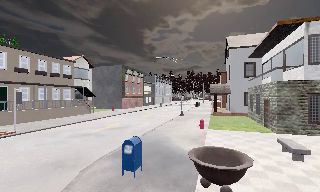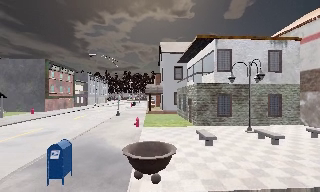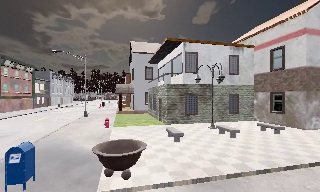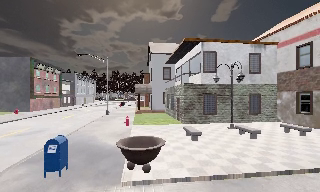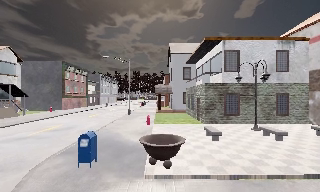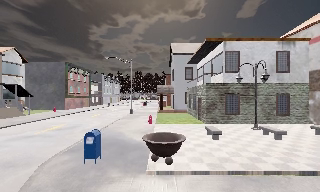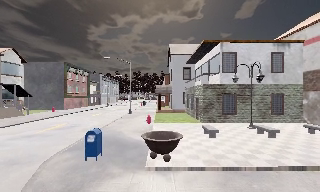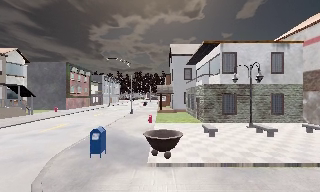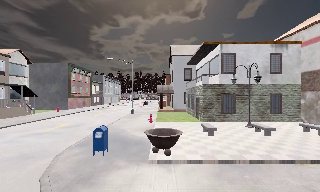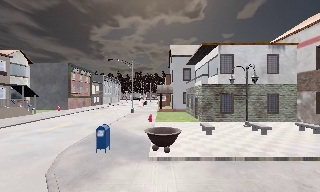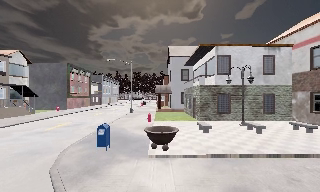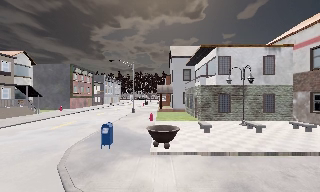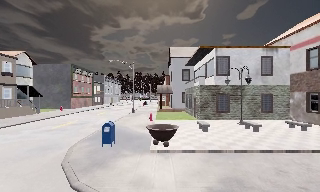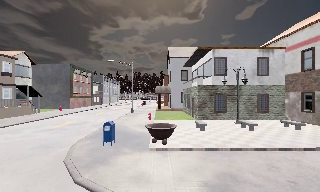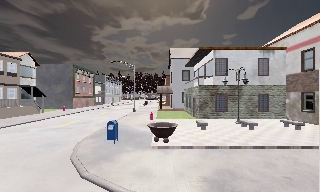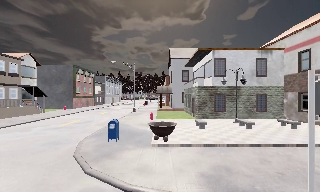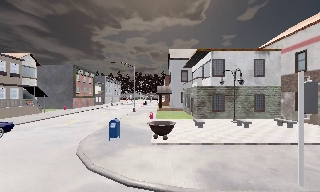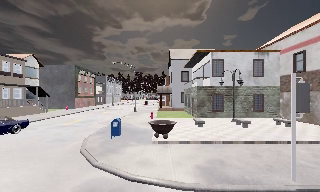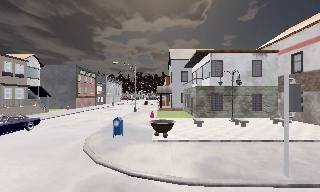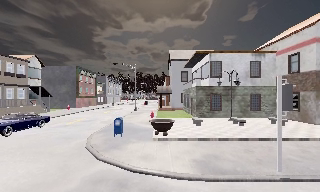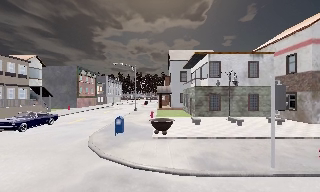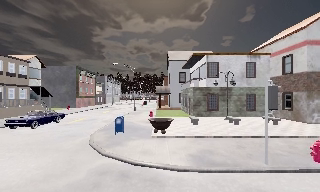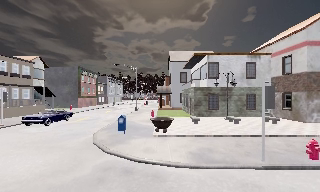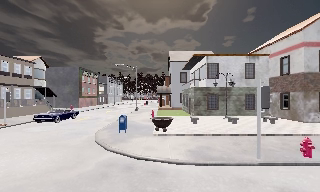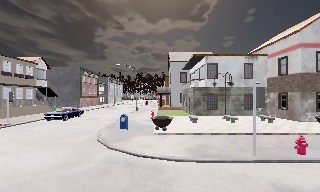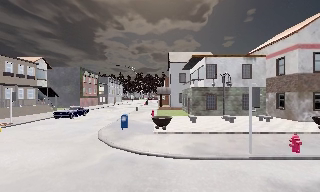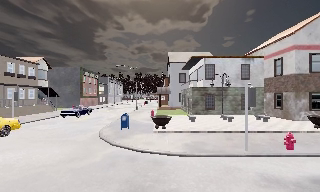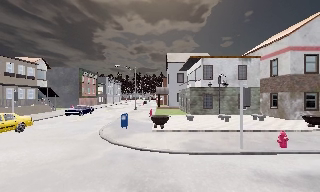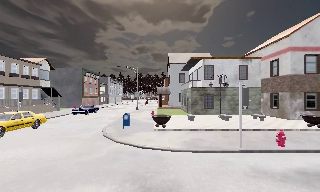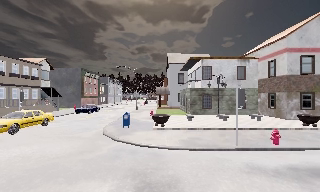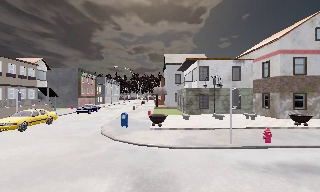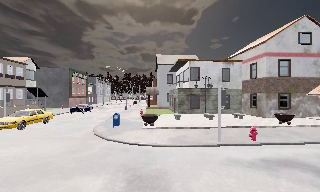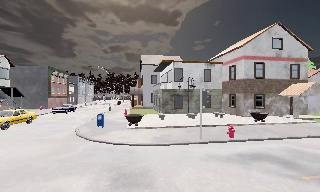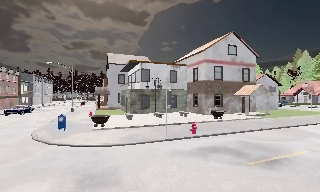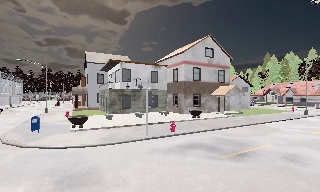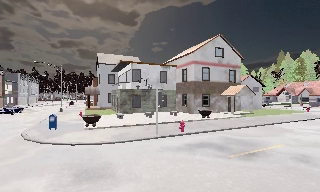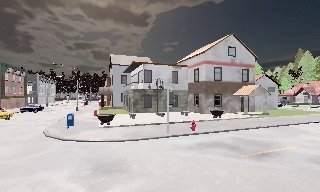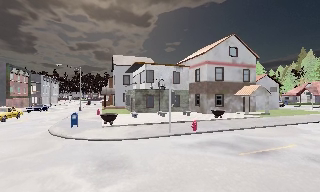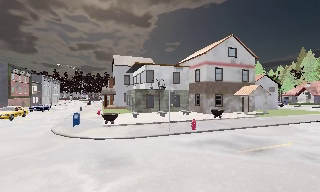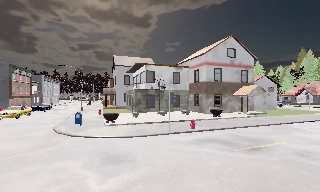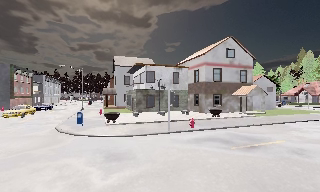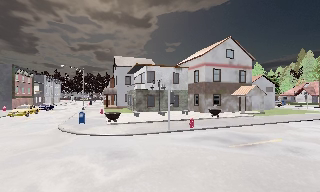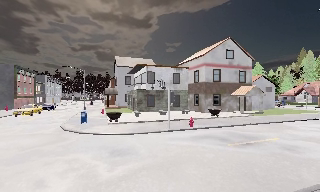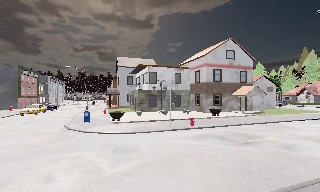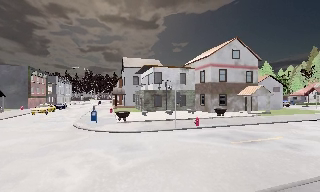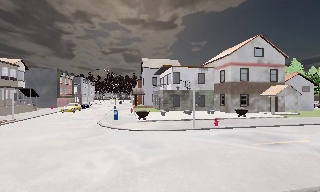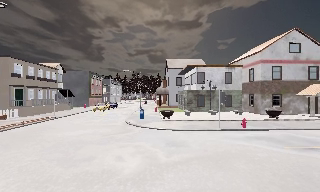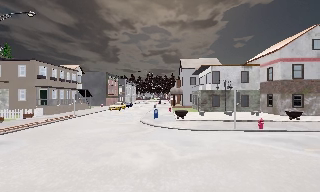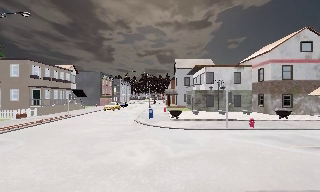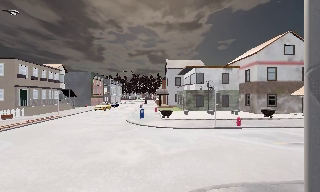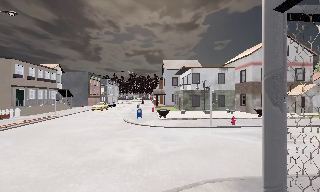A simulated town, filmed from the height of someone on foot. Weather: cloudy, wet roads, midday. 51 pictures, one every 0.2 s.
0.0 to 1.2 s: The camera swings to its right by about 20 degrees, and the scene slides to the left. It travels backward, about 1.5 m, so what stands in front gets smaller.
1.2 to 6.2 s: The camera travels backward, about 7 m, so what stands in front gets smaller.
6.2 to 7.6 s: The camera swings to its right by about 15 degrees, and the scene slides to the left. It travels backward, about 2 m, so what stands in front gets smaller.
7.6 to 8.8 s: The camera travels backward, about 1.5 m, so what stands in front gets smaller.
8.8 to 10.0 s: The camera pans to its left, which is counterclockwise from overhead, by about 15 degrees. It travels backward, about 1.5 m, so what stands in front gets smaller.
The film runs backward here.
